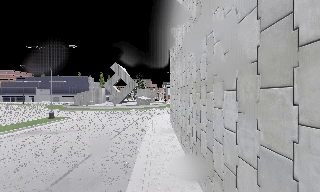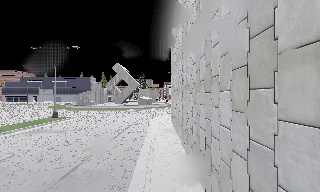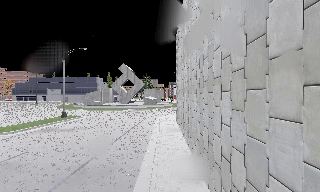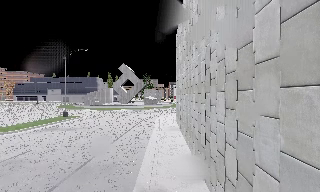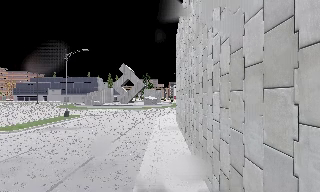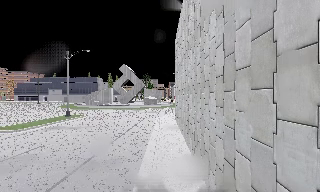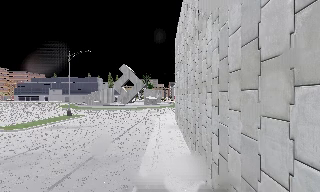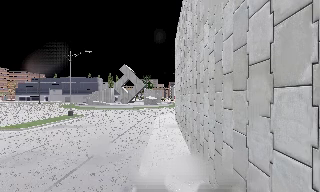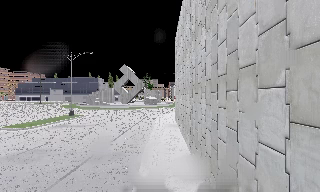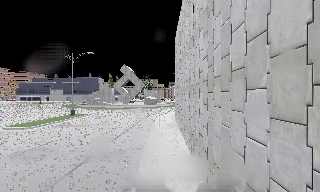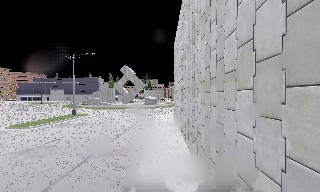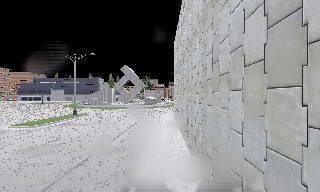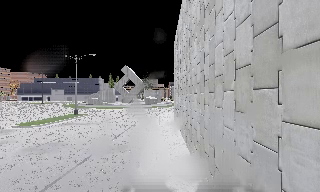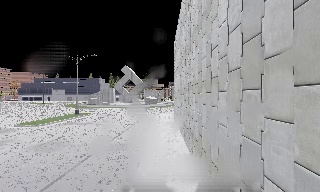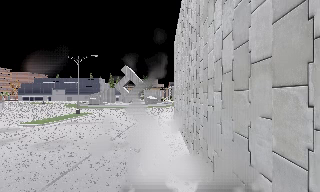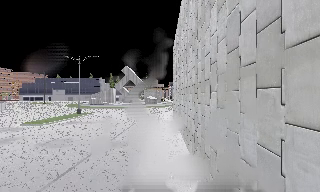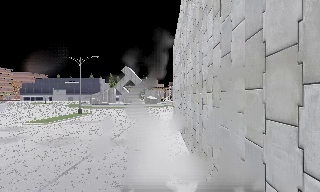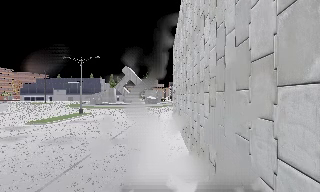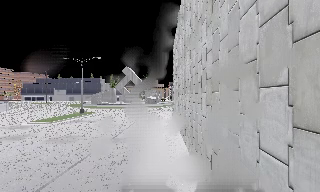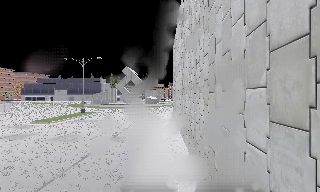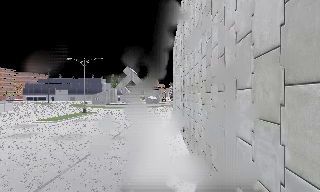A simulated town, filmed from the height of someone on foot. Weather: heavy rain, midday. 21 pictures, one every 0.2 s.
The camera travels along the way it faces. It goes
backward.
0.0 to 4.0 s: The camera travels backward, about 5 m, so what stands in front gets smaller.
The film runs backward here.
